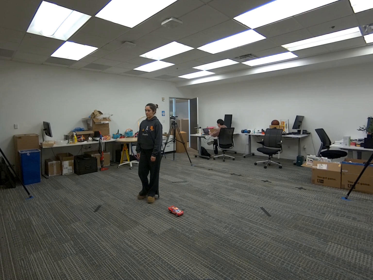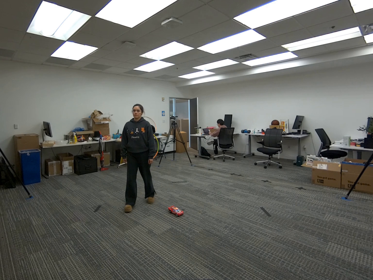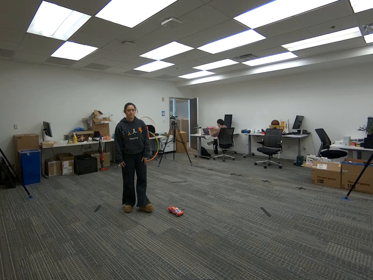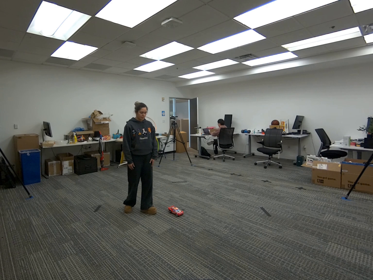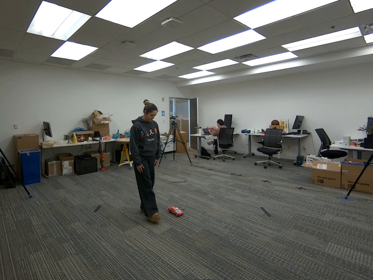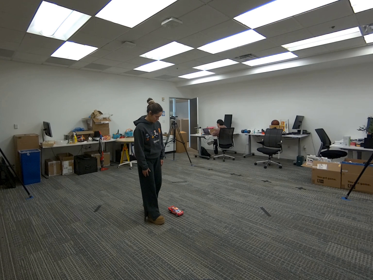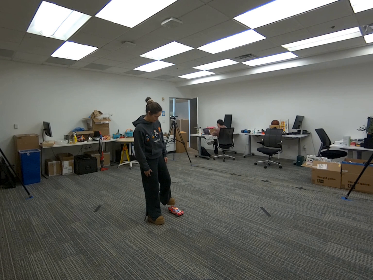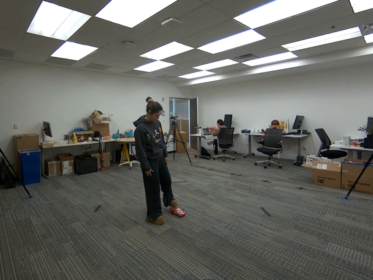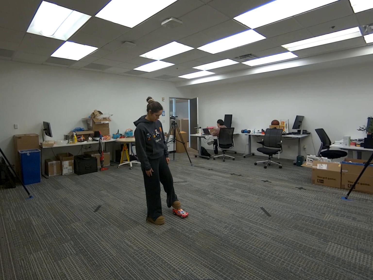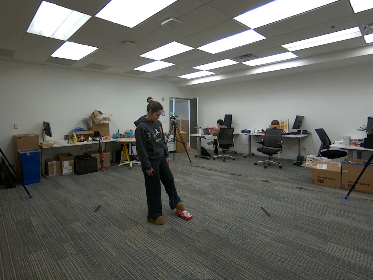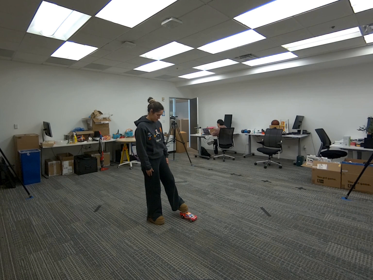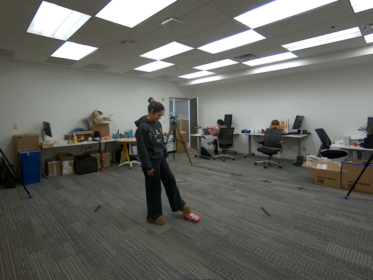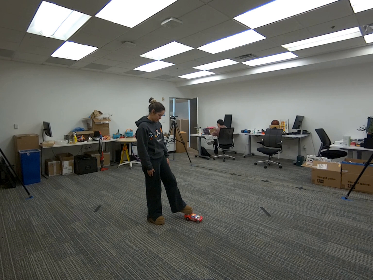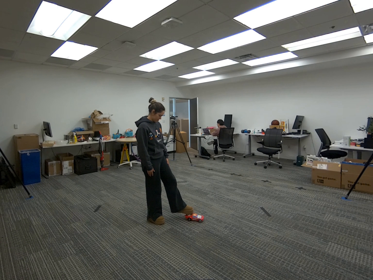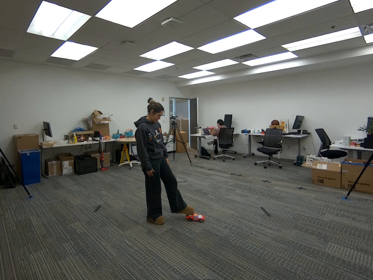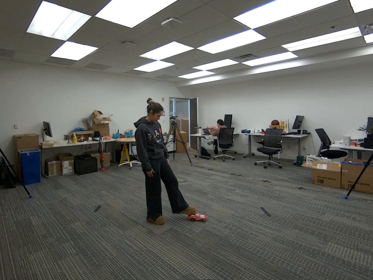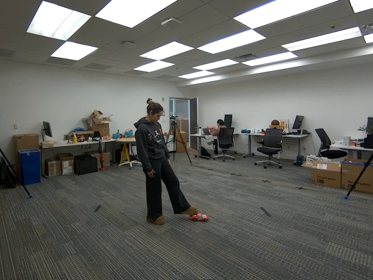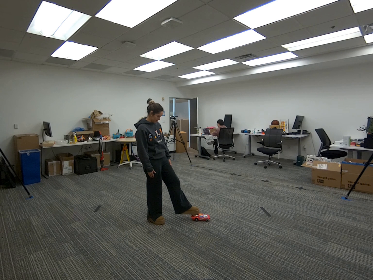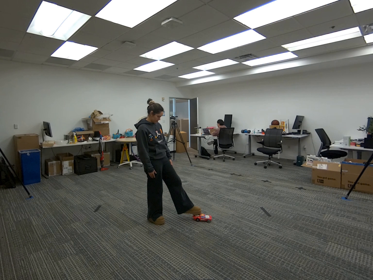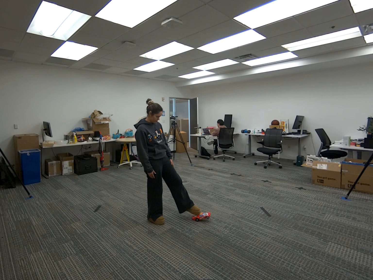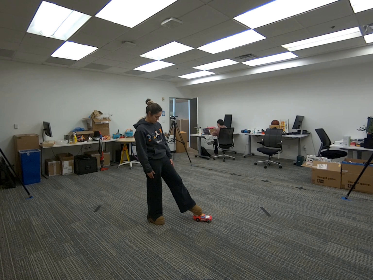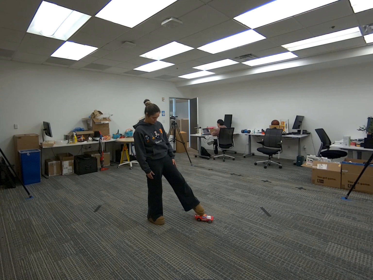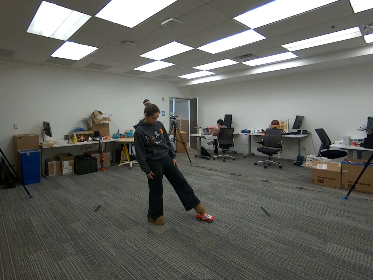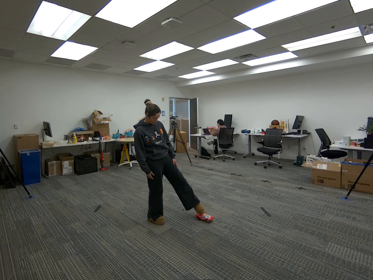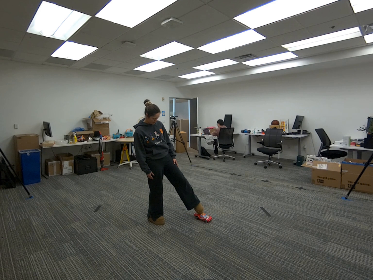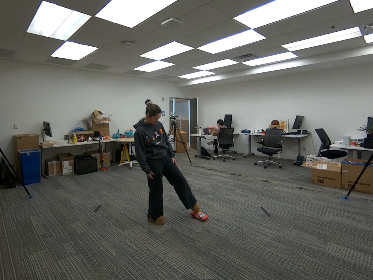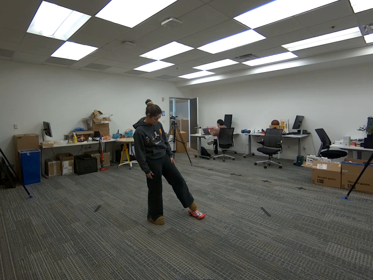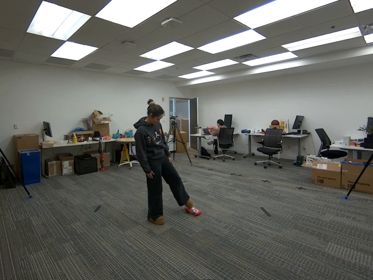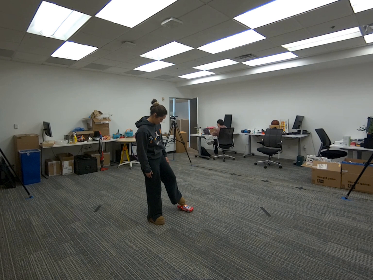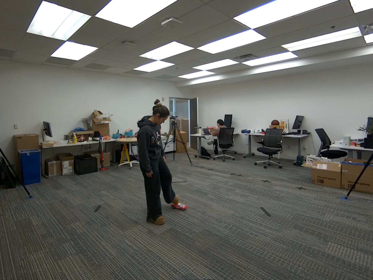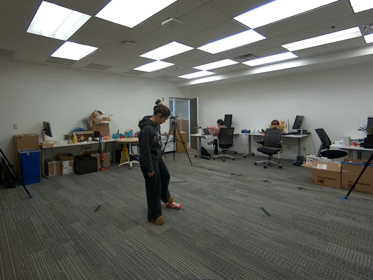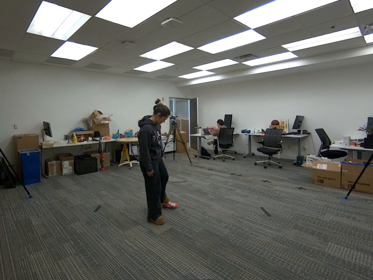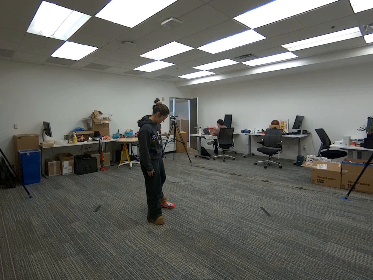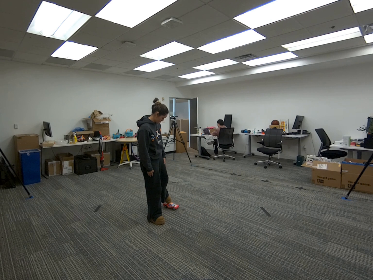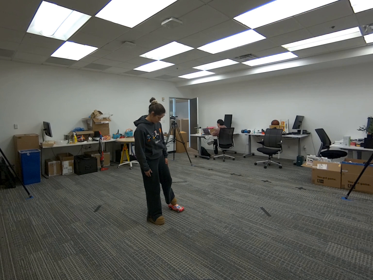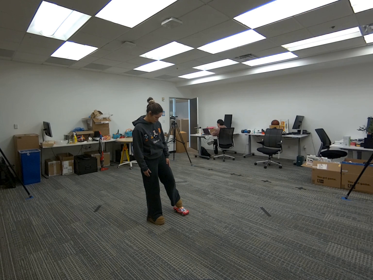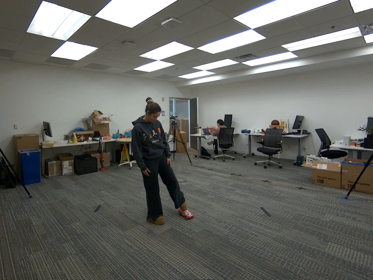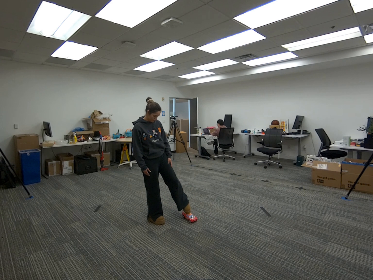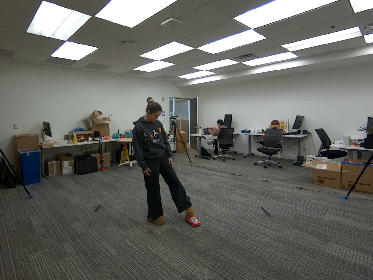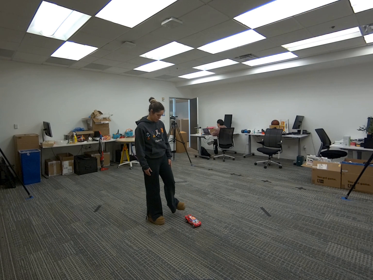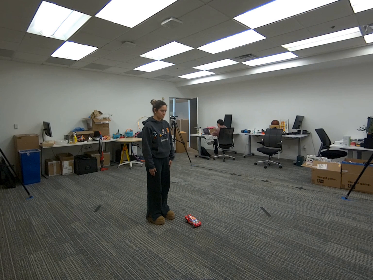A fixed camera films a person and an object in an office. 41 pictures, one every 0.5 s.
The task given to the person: Walk to the toy car on the ground, use your left foot to push the toy car around the bounding area.
